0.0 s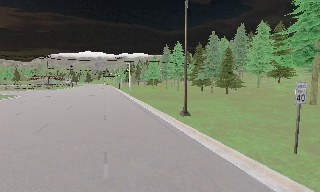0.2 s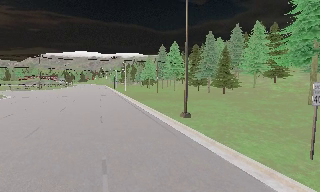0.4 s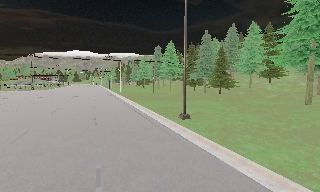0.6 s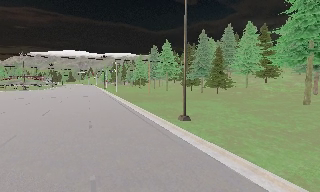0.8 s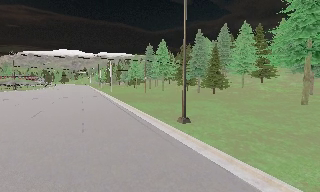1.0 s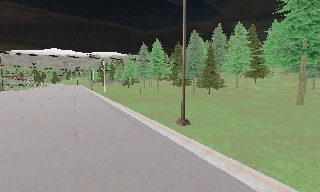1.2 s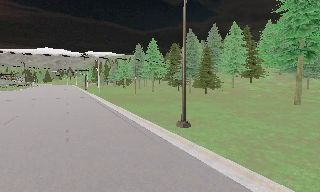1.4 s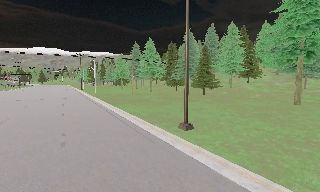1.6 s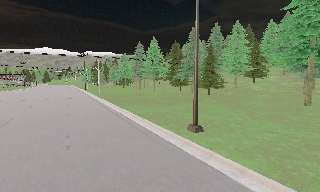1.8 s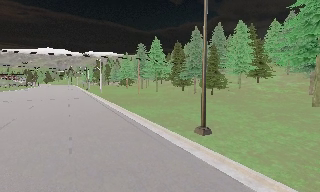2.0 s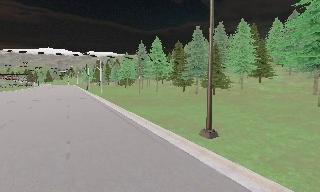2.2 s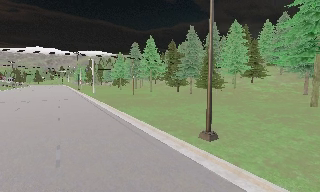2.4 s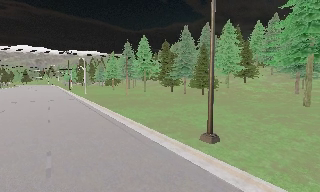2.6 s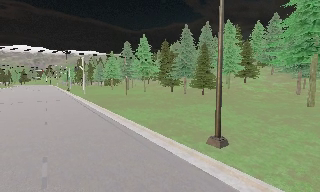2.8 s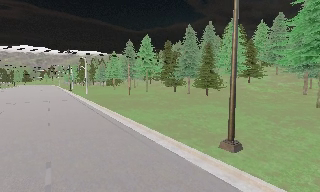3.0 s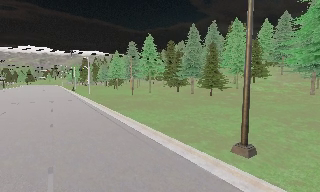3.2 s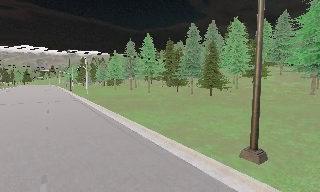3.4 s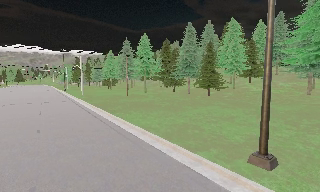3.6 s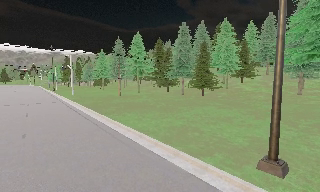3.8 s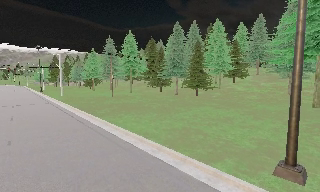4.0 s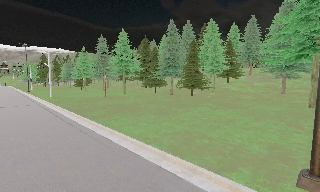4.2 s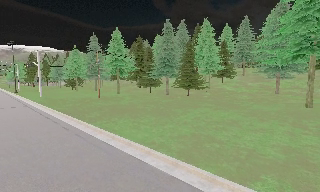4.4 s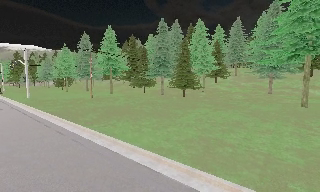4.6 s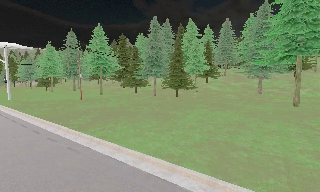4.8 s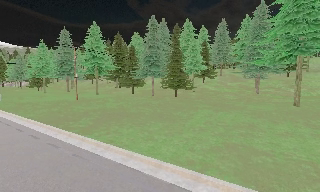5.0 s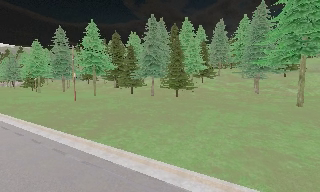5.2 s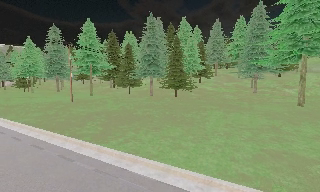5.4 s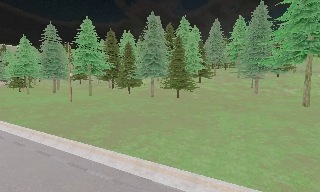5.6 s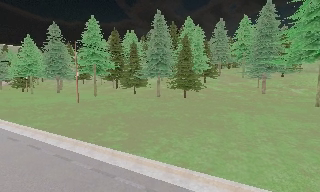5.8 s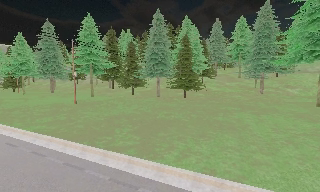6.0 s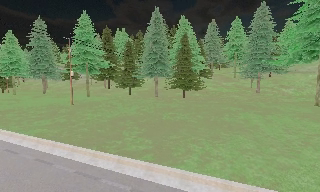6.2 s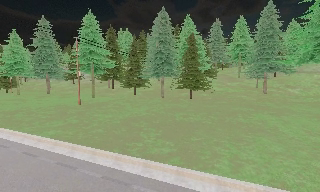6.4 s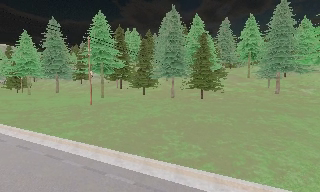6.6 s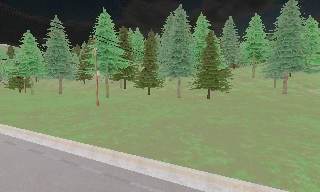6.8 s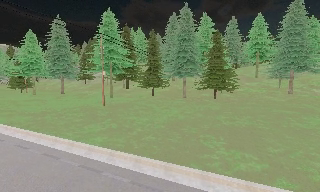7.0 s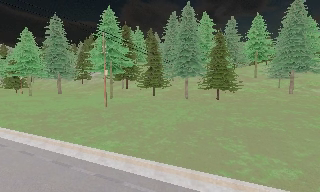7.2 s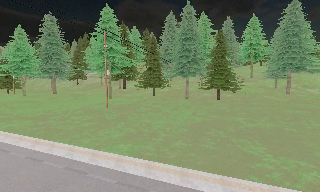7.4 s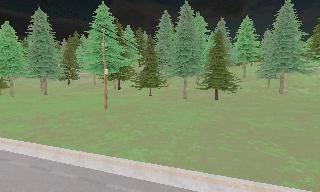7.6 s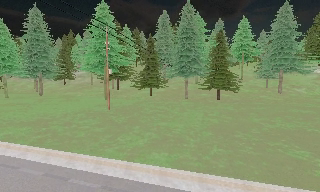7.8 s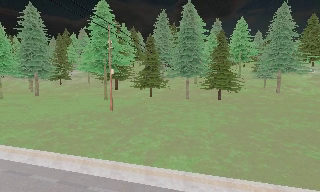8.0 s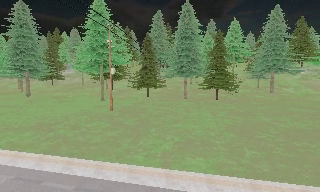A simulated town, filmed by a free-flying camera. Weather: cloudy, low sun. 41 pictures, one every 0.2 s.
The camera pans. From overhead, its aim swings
clockwise.
0.0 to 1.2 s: The camera pans to its right, which is clockwise from overhead, by about 10 degrees. It travels forward and to its left, about 3.5 m, so what stands in front looms larger.
1.2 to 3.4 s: The camera travels forward and to its left, about 5 m, so what stands in front looms larger.
3.4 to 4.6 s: The camera pans to its right, which is clockwise from overhead, by about 20 degrees. It travels forward and to its left, about 4.5 m, so what stands in front looms larger.
4.6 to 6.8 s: The camera pans to its right, which is clockwise from overhead, by about 10 degrees. It travels to its left and forward, about 10 m, so close, fixed things drift to the right.
6.8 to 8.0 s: The camera pans to its right, which is clockwise from overhead, by about 15 degrees. It travels to its left, about 6 m.
The film runs forward here.
